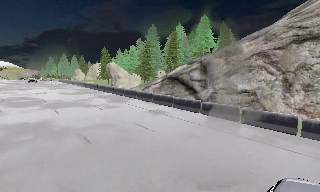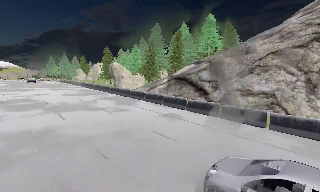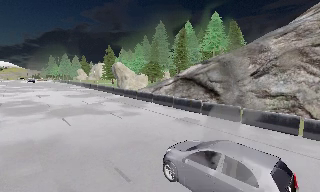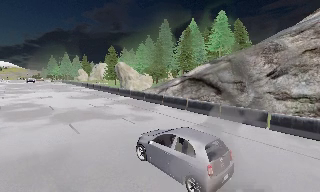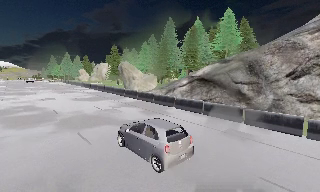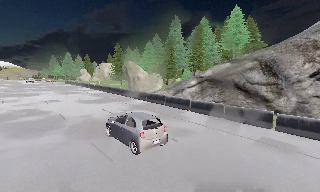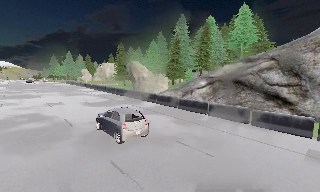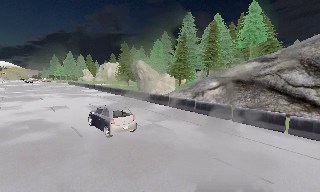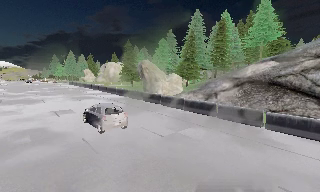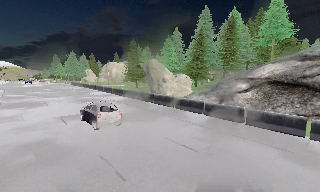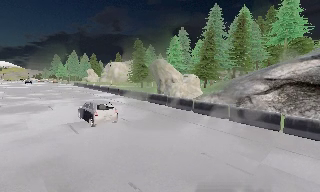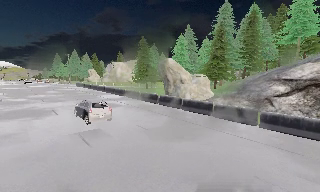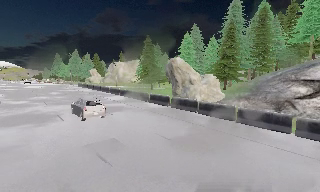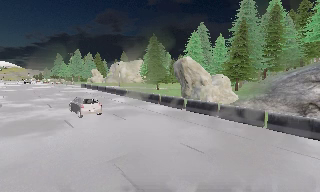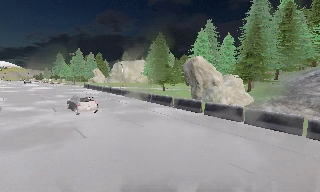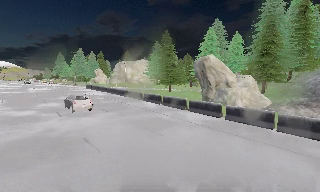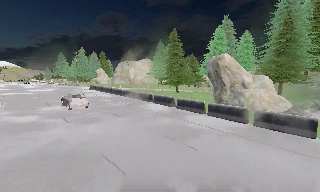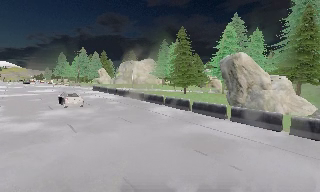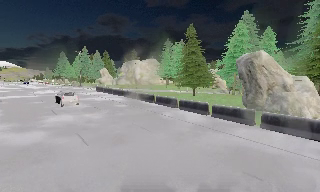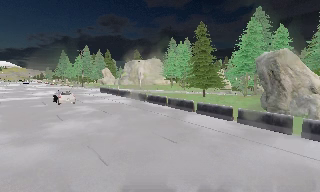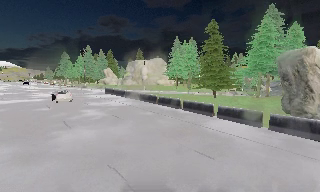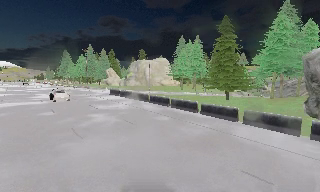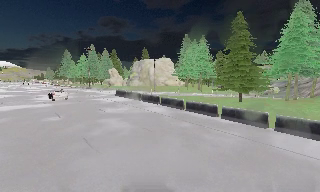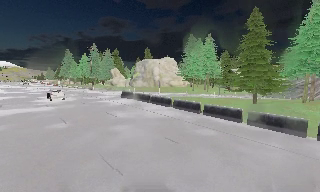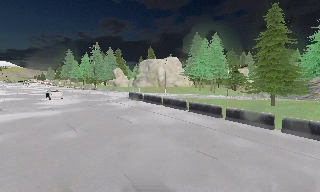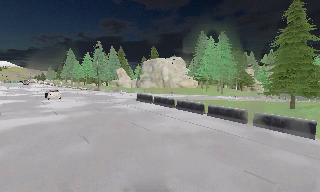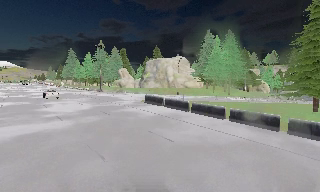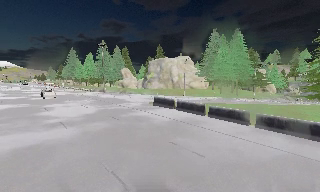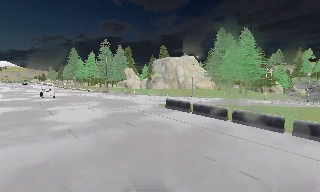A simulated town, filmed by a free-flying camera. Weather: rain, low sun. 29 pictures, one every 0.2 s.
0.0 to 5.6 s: The camera travels forward and to its left, about 55 m, so what stands in front looms larger.
The film runs forward here.
